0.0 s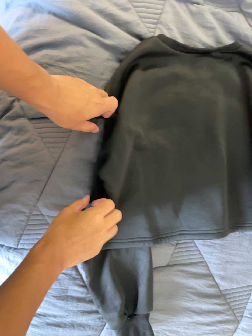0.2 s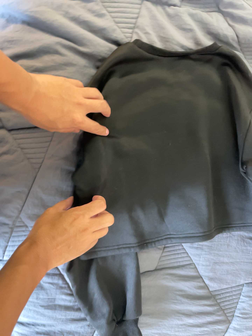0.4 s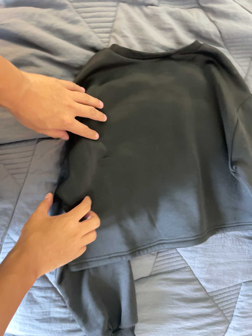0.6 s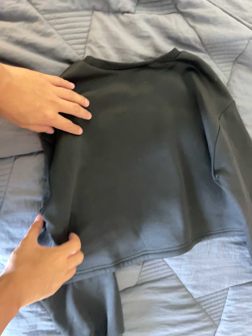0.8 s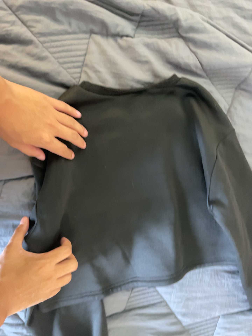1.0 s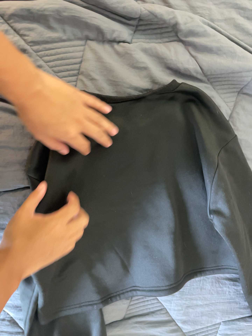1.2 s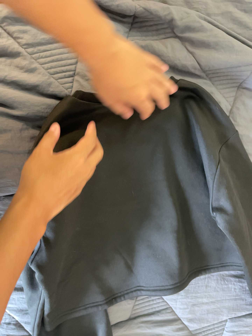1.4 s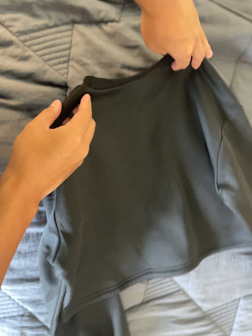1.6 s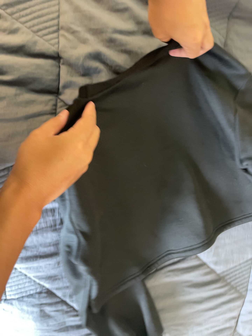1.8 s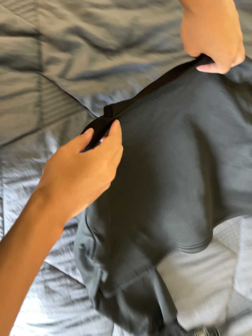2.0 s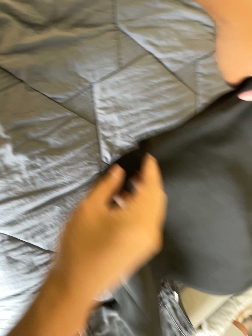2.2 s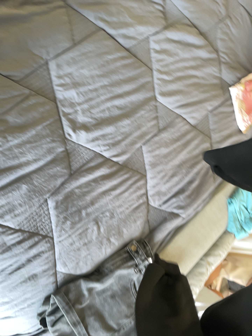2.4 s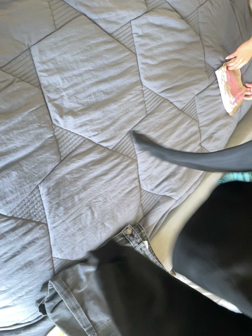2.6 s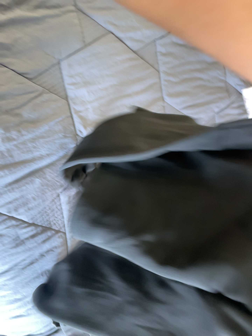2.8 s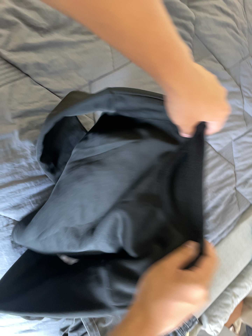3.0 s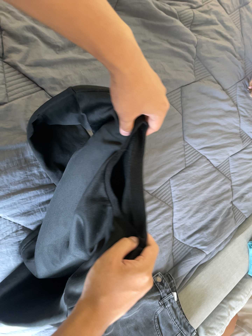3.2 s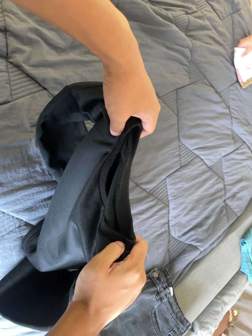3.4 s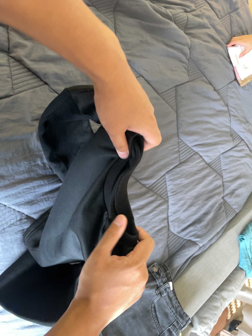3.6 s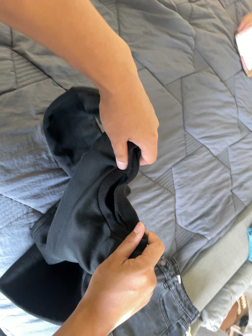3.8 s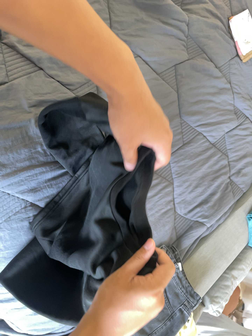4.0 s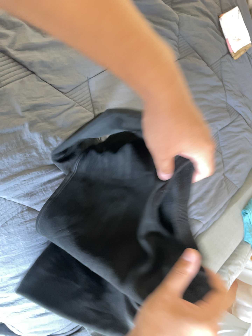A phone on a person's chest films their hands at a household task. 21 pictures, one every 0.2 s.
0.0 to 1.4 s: The camera travels toward the top of its view and to its right, about 24 cm. Its aim tips toward the bottom of its view by about 10 degrees. It rolls about its line of sight by about 10 degrees, and the scene rotates counterclockwise.
1.4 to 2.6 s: The camera pans to its right by about 20 degrees. It travels toward the bottom of its view, about 32 cm, so close, fixed things drift upward. It rolls about its line of sight by about 25 degrees, and the scene rotates counterclockwise.
2.6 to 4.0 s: The camera travels to its left, backward and toward the bottom of its view, about 12 cm, so close, fixed things drift to the right.
The film runs backward here.
